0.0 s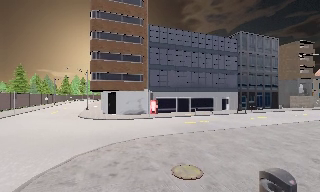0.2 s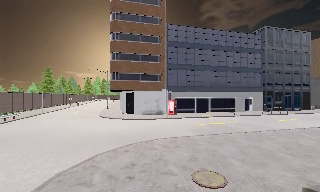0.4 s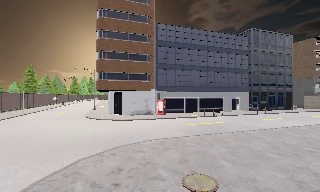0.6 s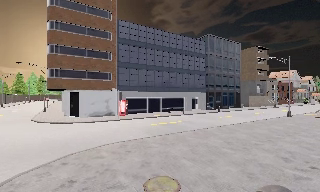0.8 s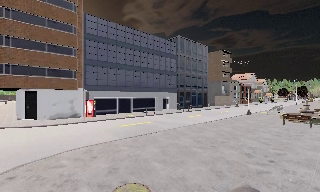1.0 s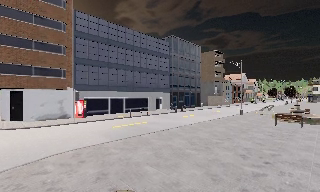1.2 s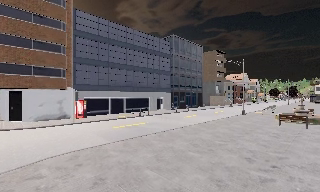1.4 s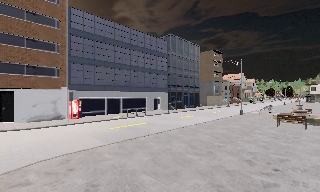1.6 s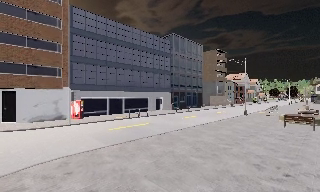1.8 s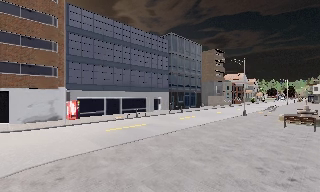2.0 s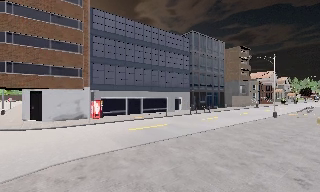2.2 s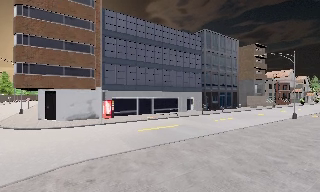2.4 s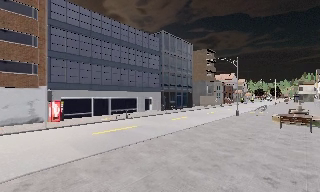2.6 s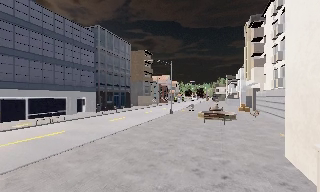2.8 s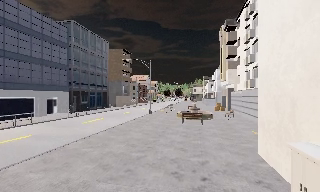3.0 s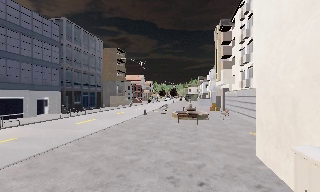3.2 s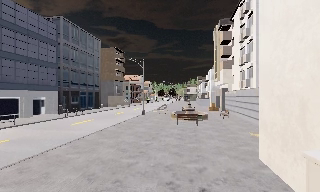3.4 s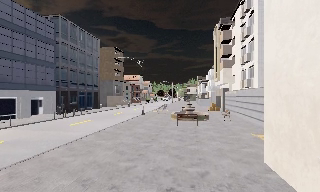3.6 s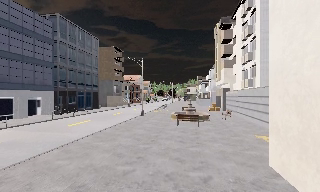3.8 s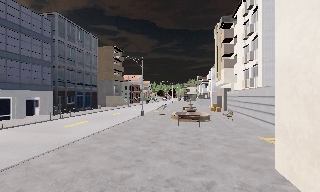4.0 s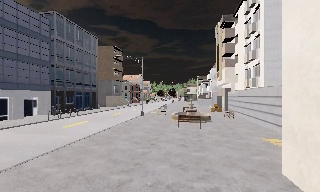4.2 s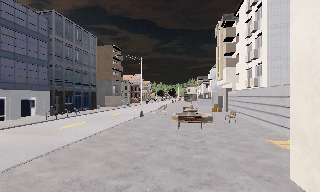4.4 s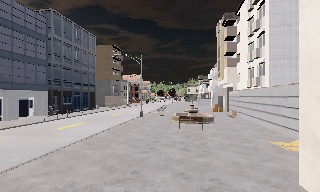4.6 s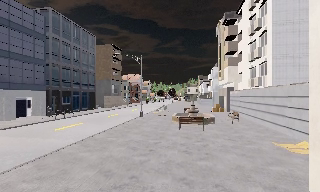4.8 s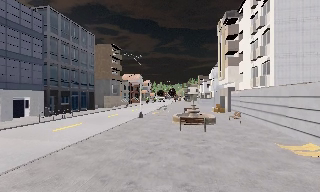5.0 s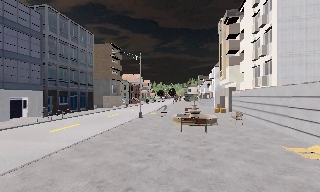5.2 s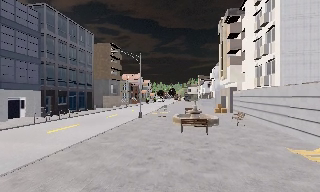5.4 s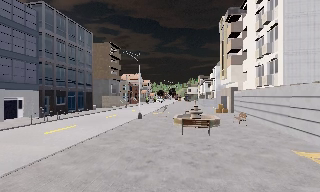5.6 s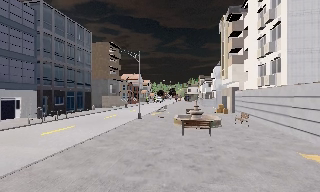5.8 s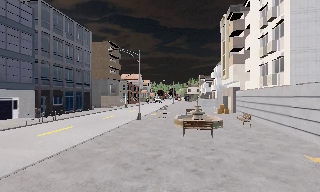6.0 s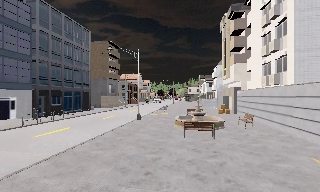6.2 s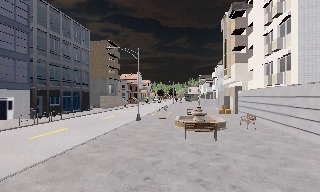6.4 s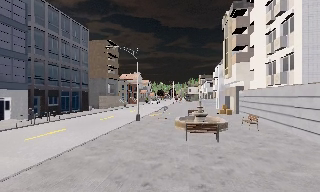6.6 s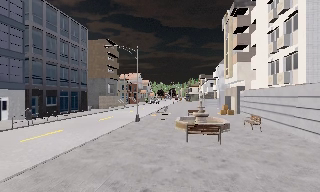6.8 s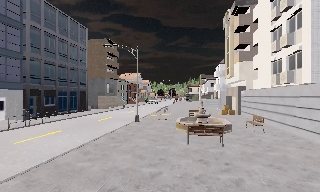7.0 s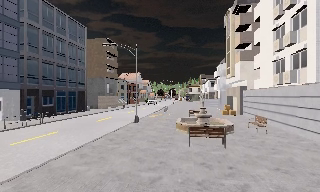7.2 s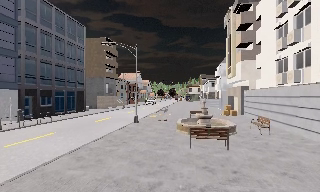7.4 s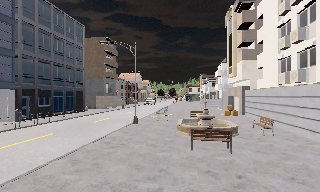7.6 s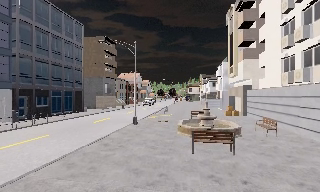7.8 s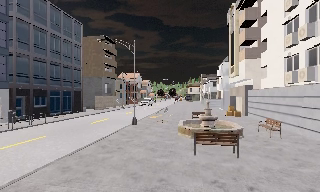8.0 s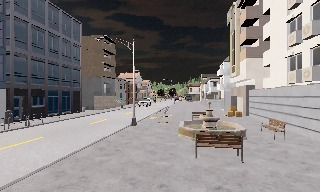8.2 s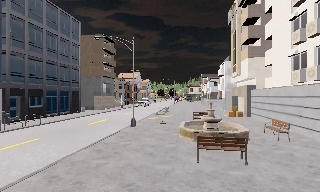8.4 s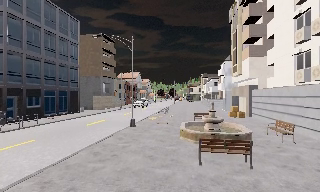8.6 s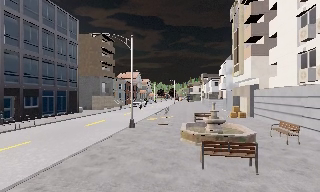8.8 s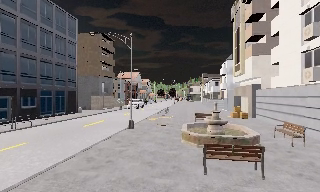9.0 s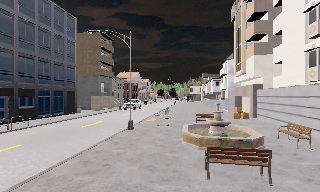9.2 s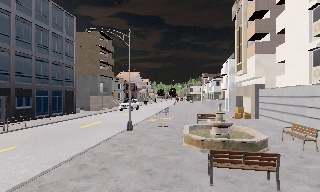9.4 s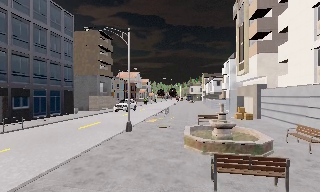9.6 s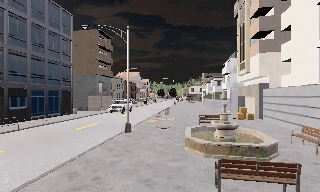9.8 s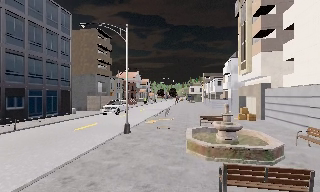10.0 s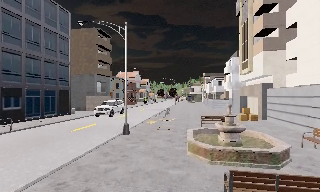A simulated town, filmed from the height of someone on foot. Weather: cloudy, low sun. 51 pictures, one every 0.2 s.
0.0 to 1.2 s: The camera pans to its right, which is clockwise from overhead, by about 25 degrees. It travels forward, about 2 m, so what stands in front looms larger.
1.2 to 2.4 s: The camera travels forward, about 2 m, so what stands in front looms larger.
2.4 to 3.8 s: The camera pans to its right, which is clockwise from overhead, by about 30 degrees. It travels forward, about 2 m.
3.8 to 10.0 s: The camera travels forward, about 10 m, so what stands in front looms larger.
The film runs forward here.
